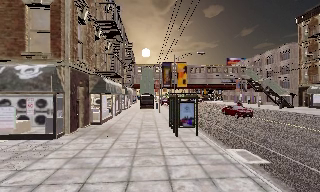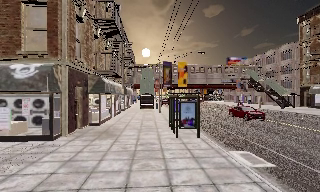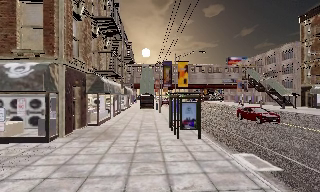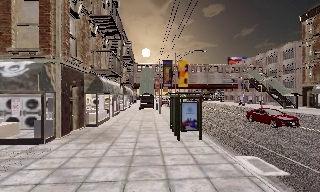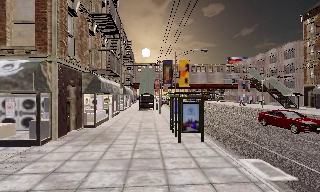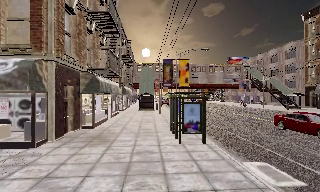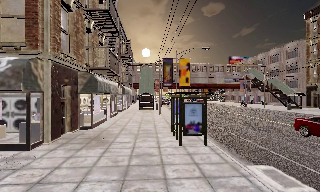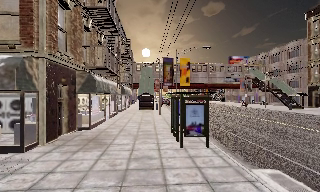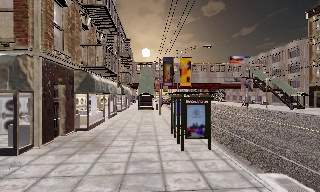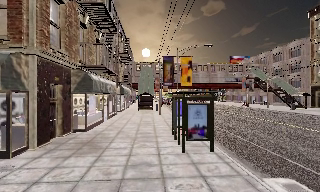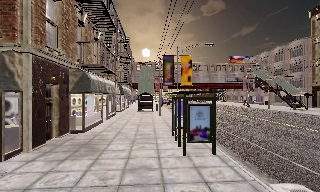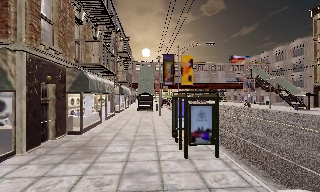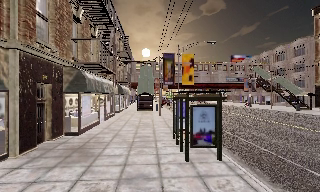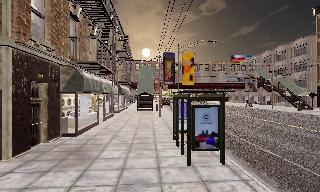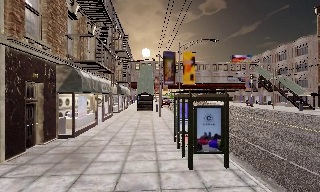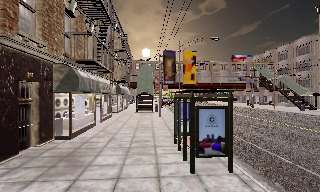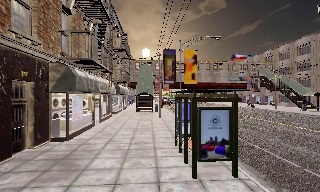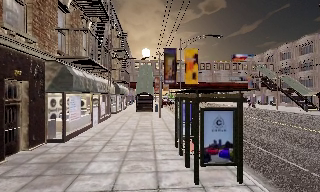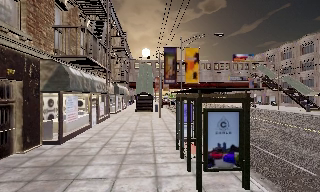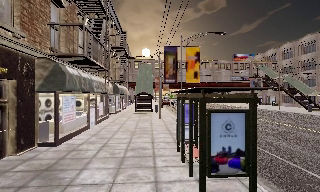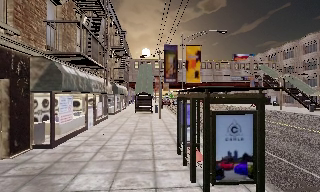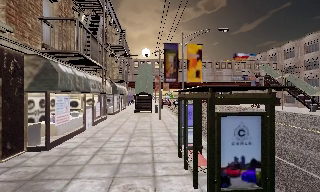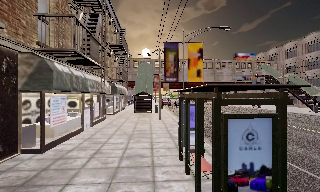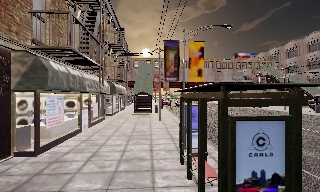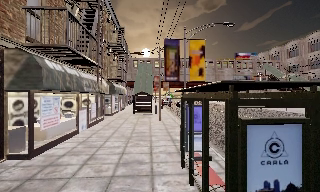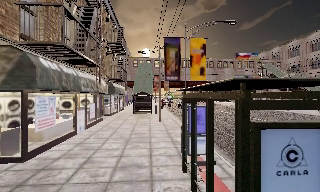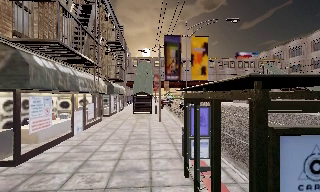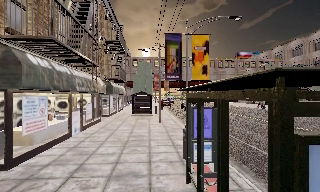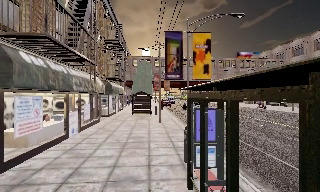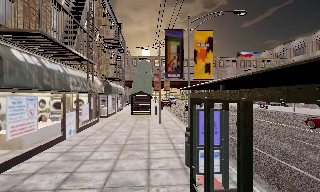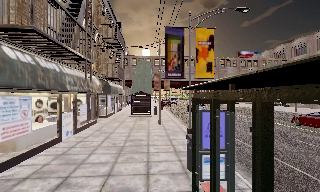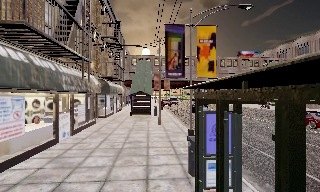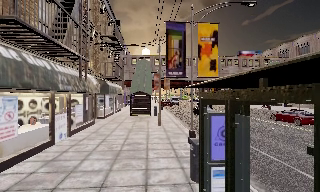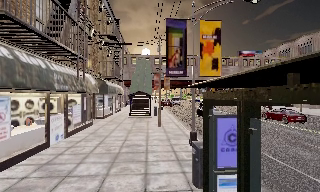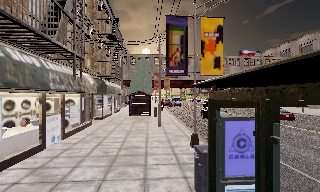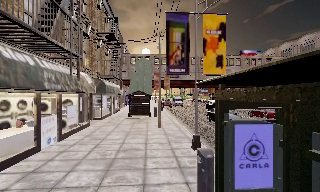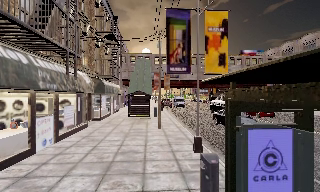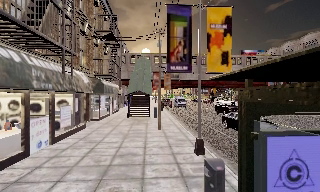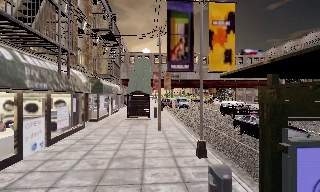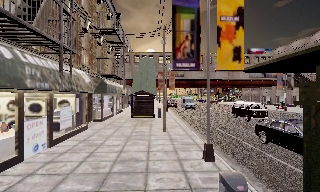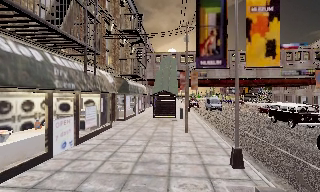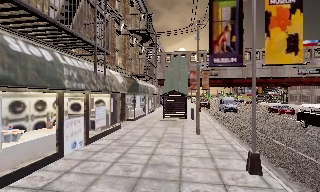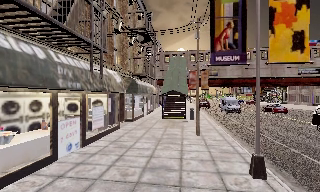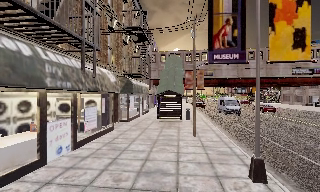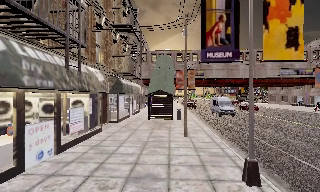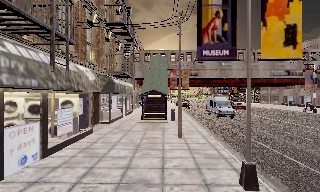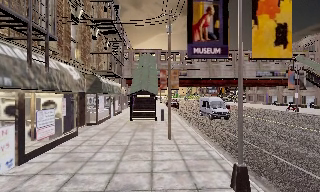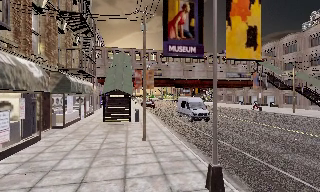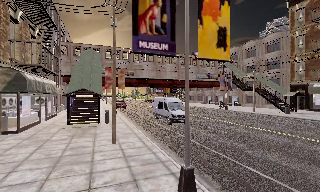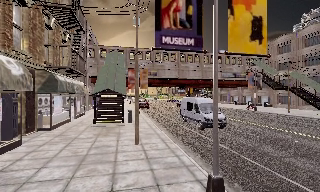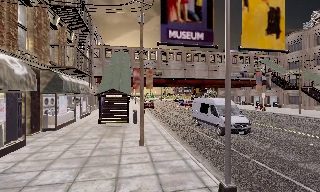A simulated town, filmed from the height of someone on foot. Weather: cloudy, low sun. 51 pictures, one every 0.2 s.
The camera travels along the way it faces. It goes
forward.
0.0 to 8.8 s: The camera travels forward, about 14 m, so what stands in front looms larger.
8.8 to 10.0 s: The scene slides to the left, as the camera pans about 15 degrees to its right. It travels forward, about 2 m, so what stands in front looms larger.
The film runs forward here.
